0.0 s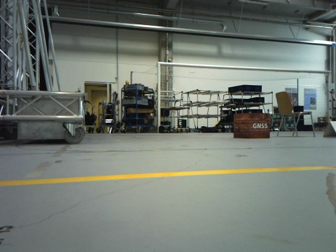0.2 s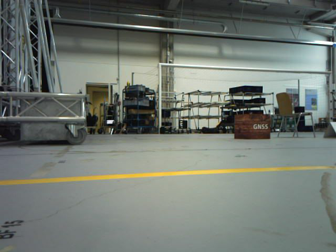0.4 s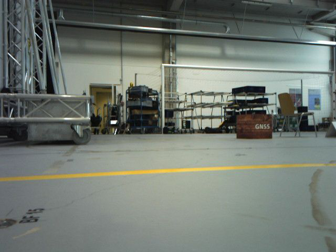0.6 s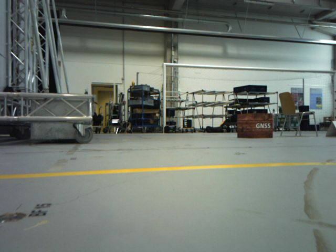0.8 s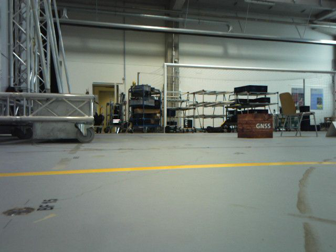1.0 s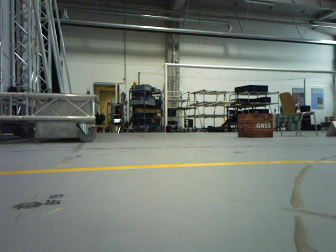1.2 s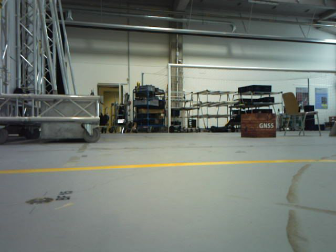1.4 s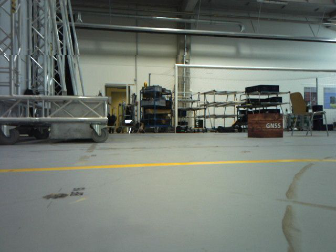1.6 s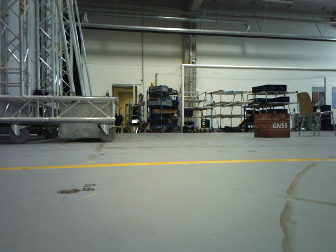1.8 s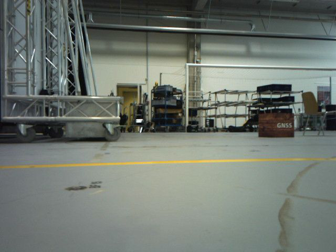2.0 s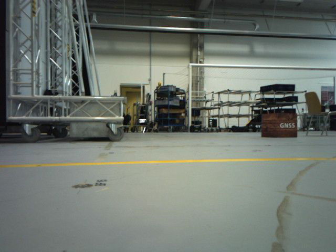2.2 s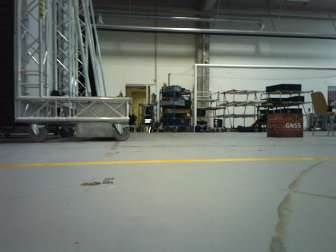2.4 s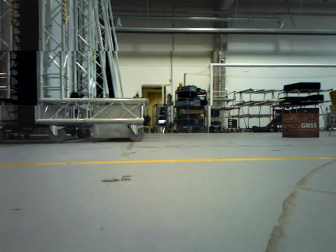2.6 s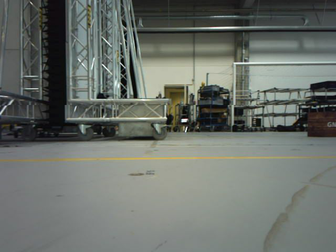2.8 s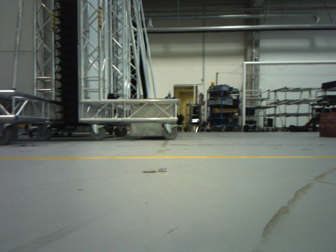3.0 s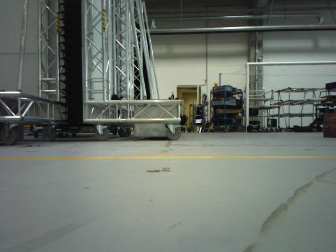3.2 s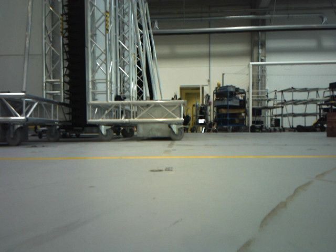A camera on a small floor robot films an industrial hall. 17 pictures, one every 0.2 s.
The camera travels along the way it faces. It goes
backward.
0.0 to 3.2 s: The camera pans to its left, which is counterclockwise from overhead, by about 15 degrees. It travels backward, about 0.6 m, so what stands in front gets smaller.
The film runs backward here.
